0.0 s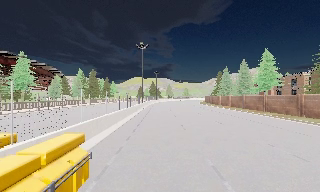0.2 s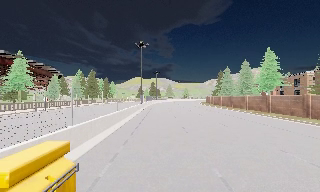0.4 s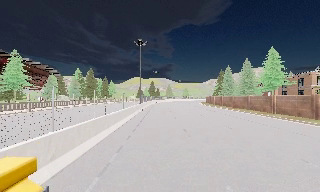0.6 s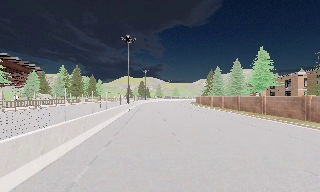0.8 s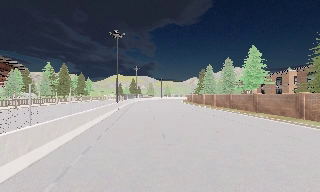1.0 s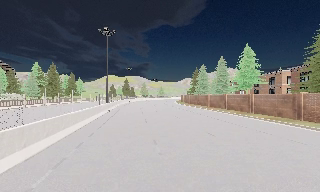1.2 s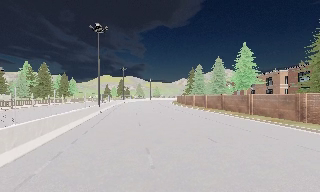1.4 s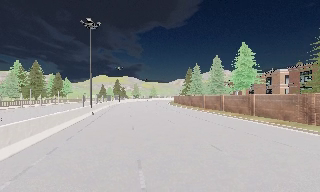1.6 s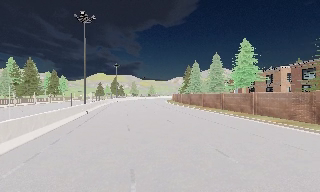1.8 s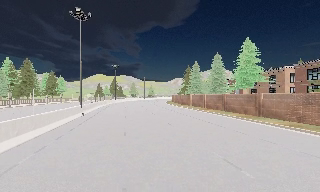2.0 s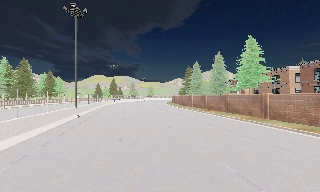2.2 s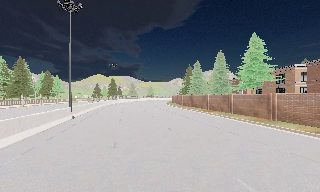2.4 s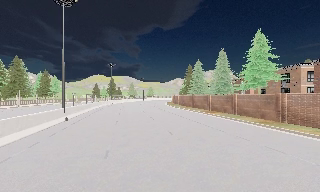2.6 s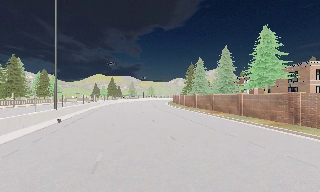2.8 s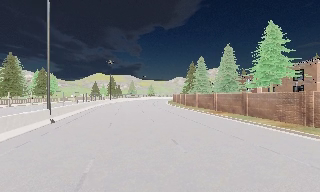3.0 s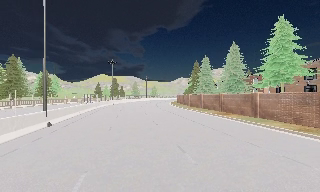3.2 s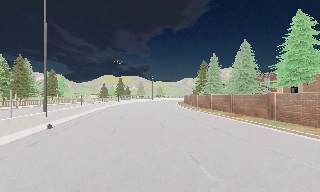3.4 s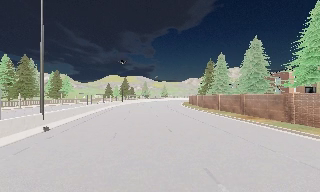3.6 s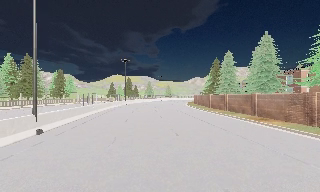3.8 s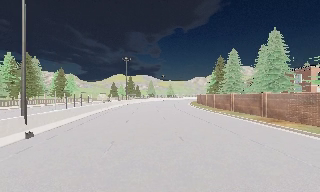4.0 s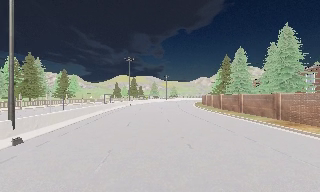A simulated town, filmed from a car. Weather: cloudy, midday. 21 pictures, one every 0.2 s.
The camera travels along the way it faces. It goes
forward.
0.0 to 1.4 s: The camera swings to its right by about 10 degrees, and the scene slides to the left. It travels forward, about 7 m, so what stands in front looms larger.
1.4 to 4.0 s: The camera travels forward, about 14 m, so what stands in front looms larger.
The film runs forward here.
